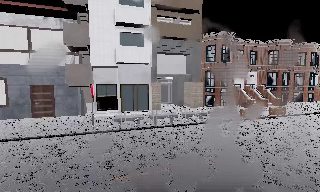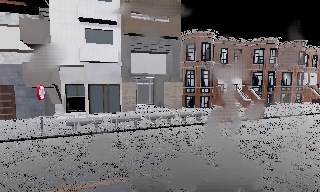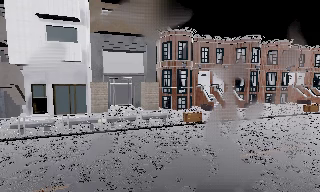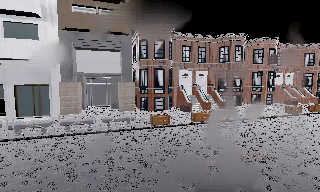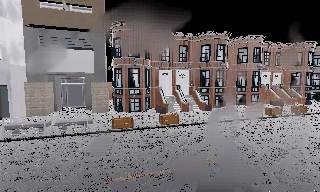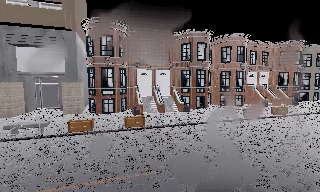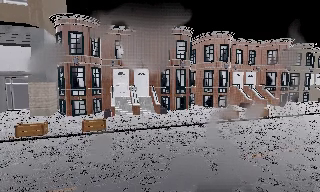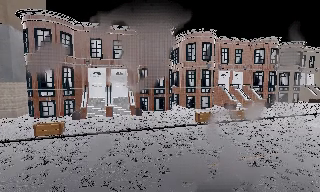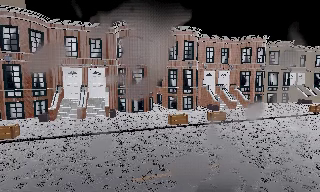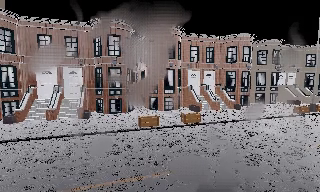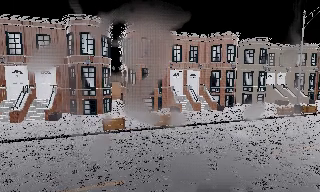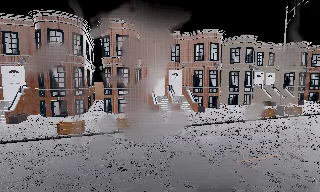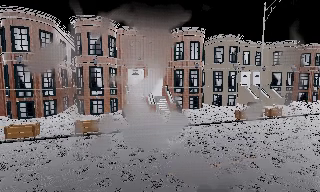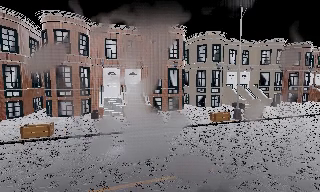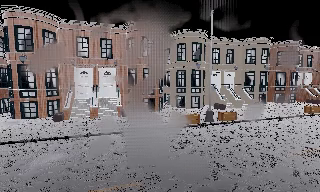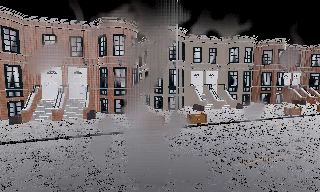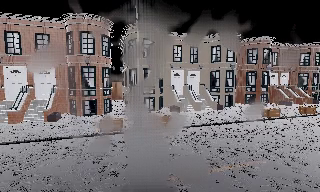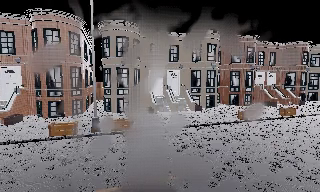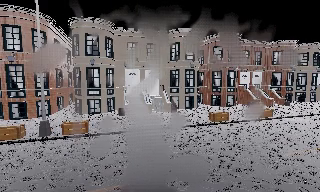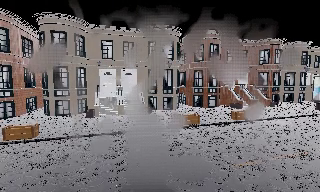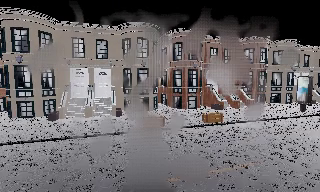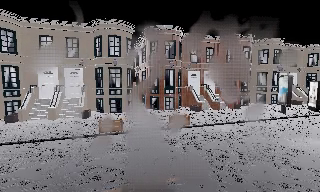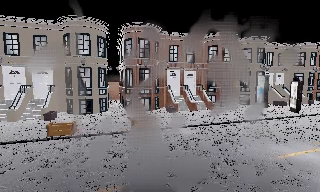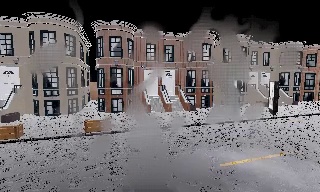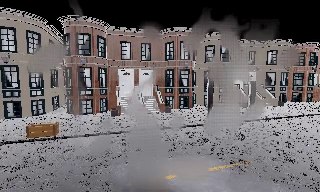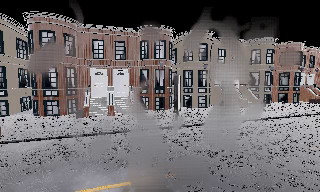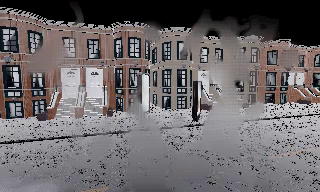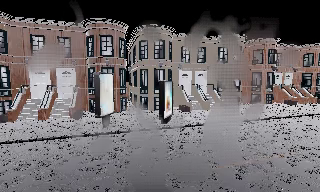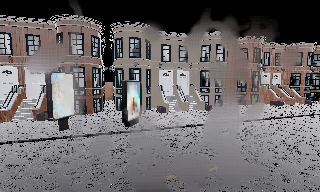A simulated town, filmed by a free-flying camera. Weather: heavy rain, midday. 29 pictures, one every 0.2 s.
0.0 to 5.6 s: The camera travels to its right, about 55 m, so close, fixed things drift to the left.
The film runs forward here.
